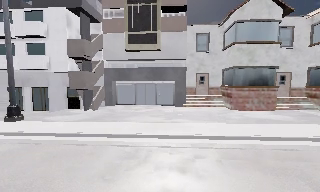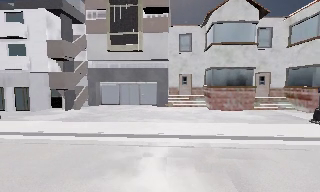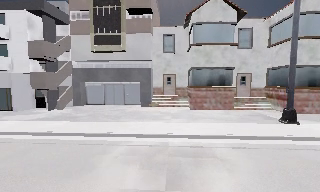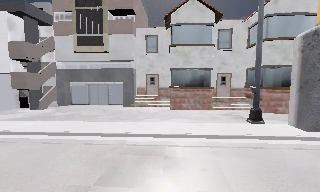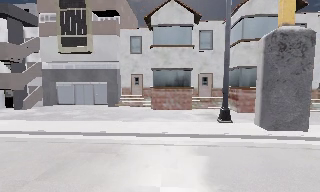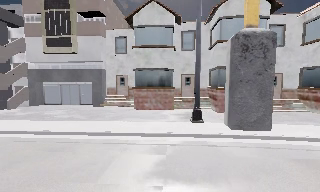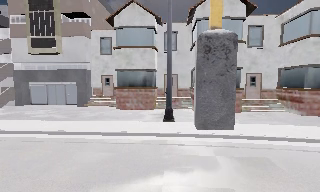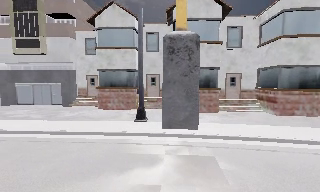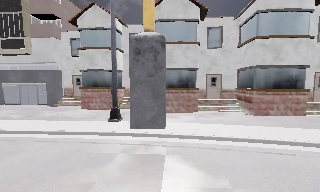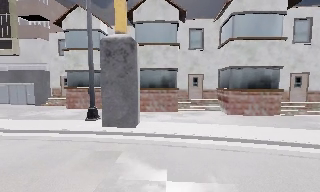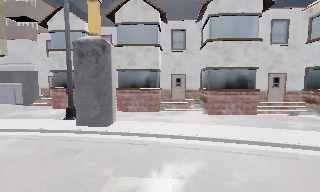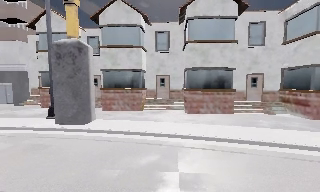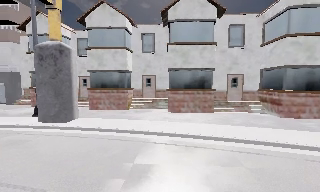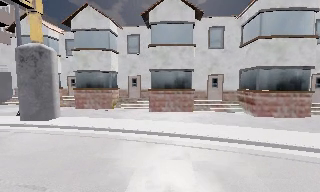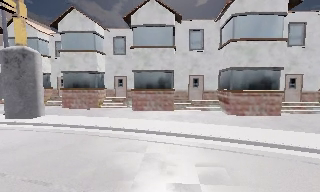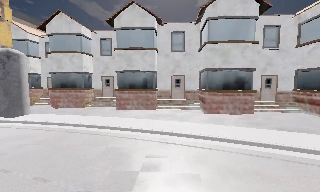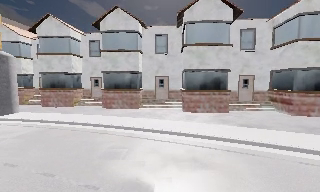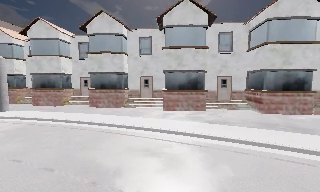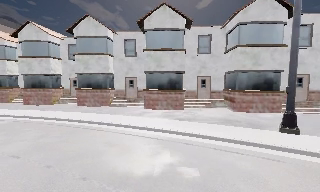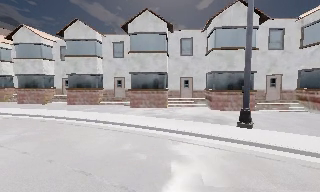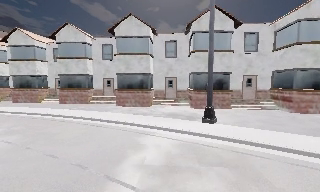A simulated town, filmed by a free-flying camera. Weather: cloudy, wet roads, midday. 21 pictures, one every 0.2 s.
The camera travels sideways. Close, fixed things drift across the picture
to the left.
0.0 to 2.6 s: The camera travels to its right, about 20 m, so close, fixed things drift to the left.
2.6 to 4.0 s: The camera travels to its right and backward, about 12 m, so close, fixed things drift to the left.
The film runs backward here.
